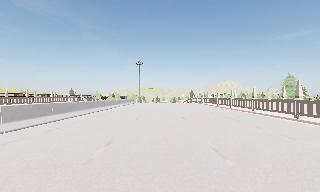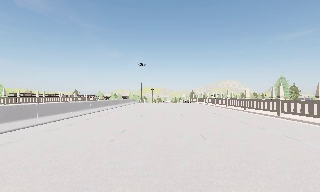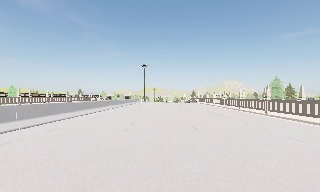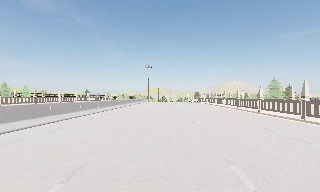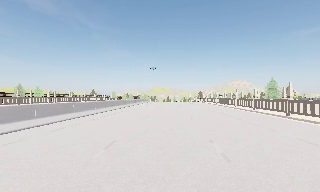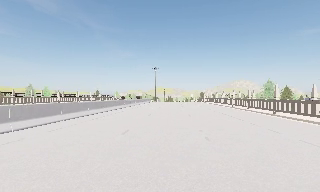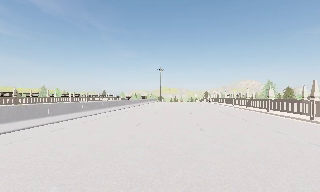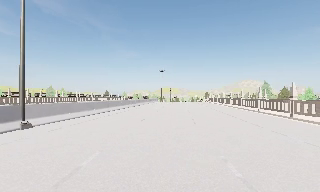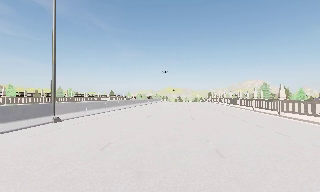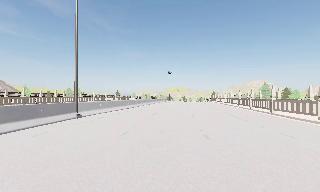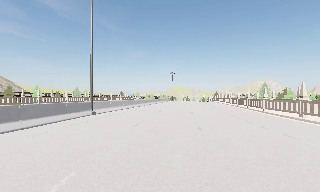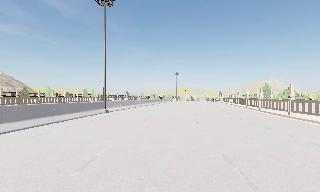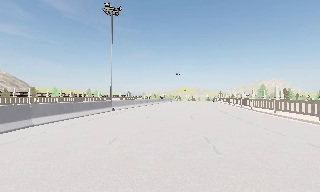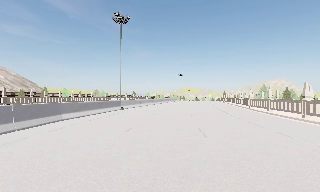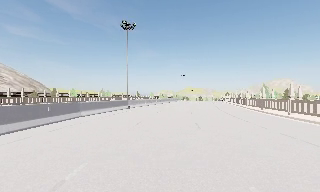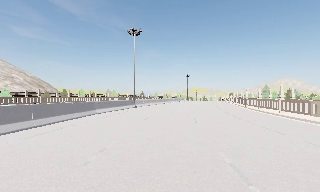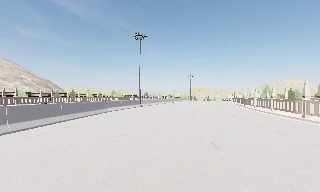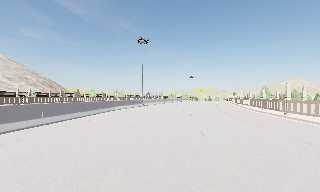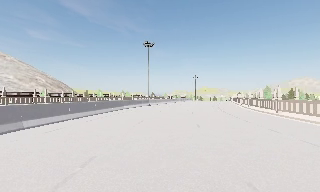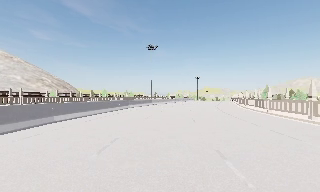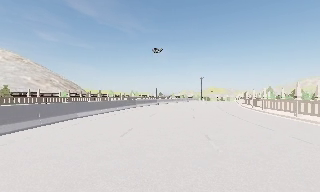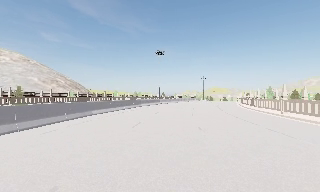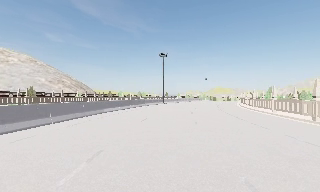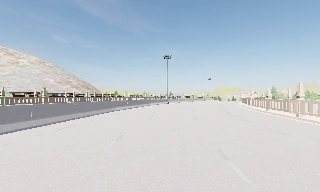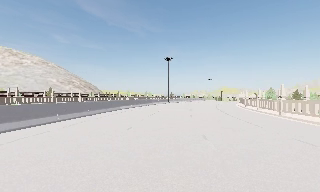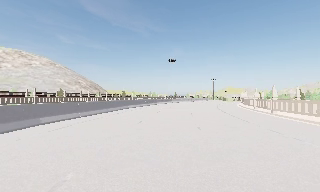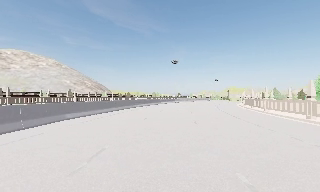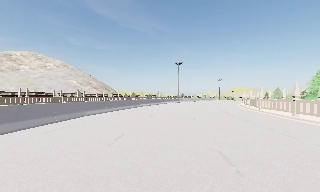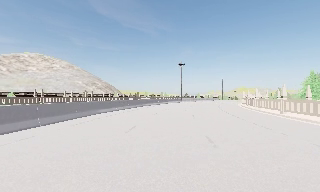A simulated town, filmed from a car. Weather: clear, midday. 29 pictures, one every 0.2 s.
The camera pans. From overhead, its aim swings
counterclockwise.
The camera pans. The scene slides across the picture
to the right.
0.0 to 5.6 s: The camera swings to its left by about 35 degrees, and the scene slides to the right. It travels backward, about 55 m.
The film runs backward here.
